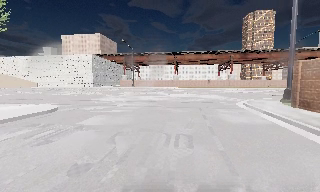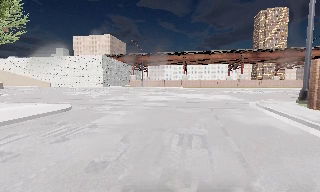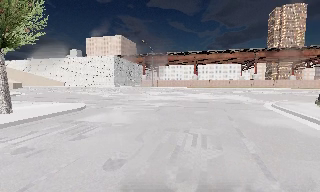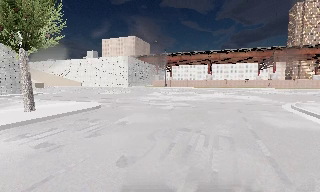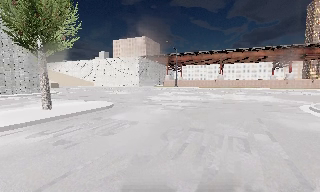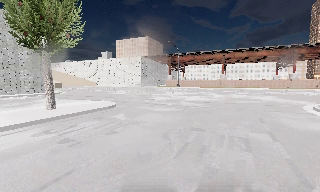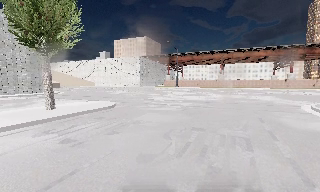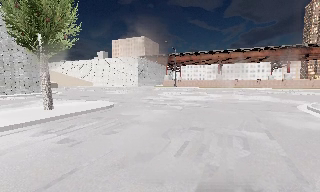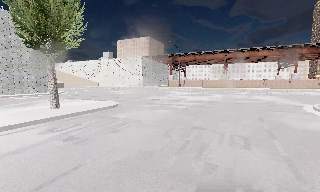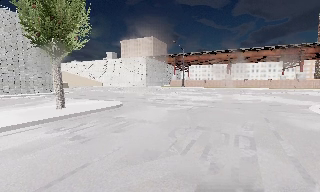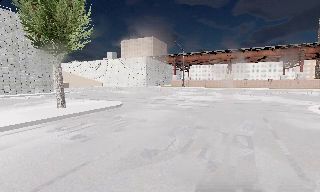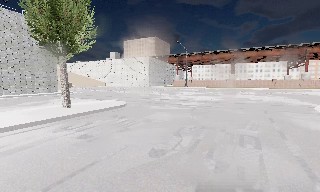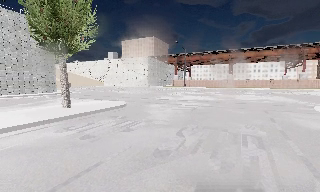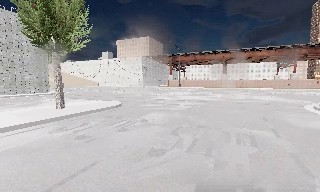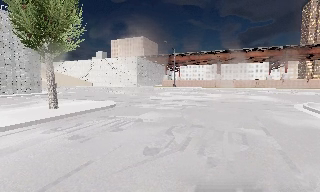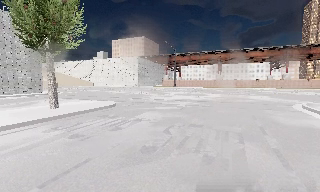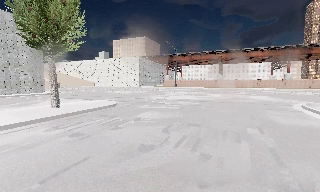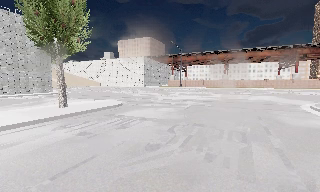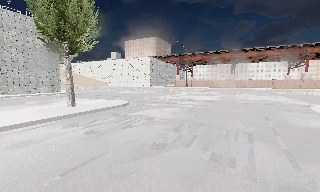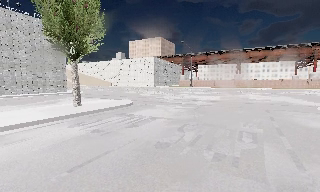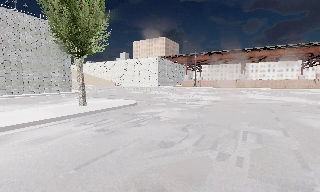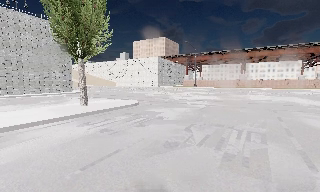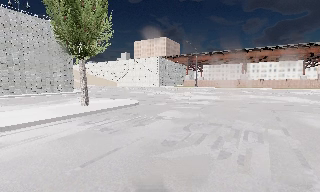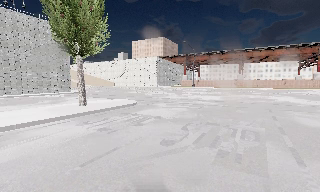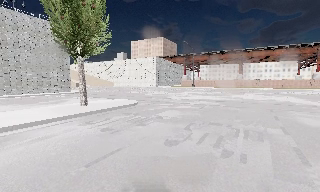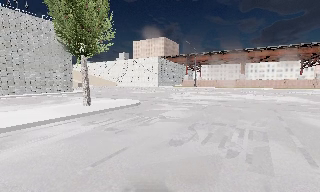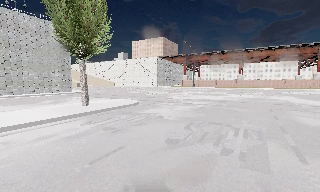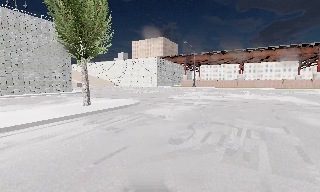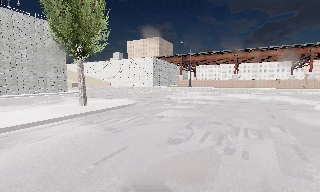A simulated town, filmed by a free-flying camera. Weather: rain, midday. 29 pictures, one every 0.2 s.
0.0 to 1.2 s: The scene slides to the right, as the camera pans about 15 degrees to its left.
1.2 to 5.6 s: The camera travels backward, about 1 m, so what stands in front gets smaller.
The film runs backward here.
